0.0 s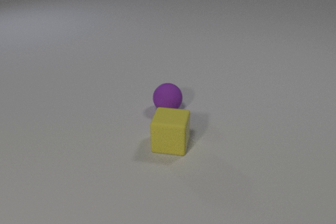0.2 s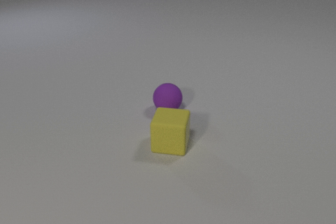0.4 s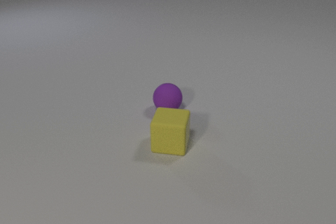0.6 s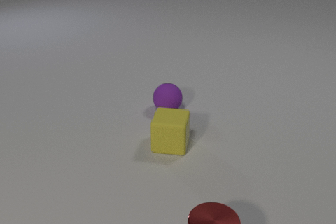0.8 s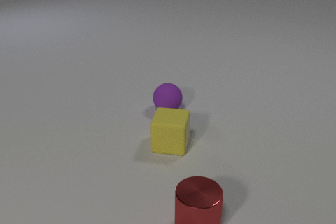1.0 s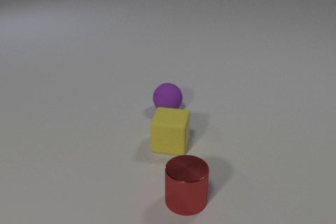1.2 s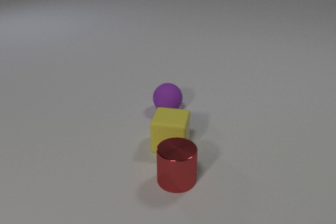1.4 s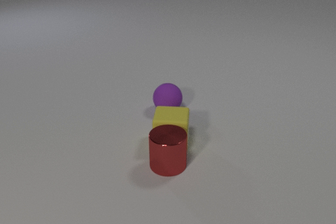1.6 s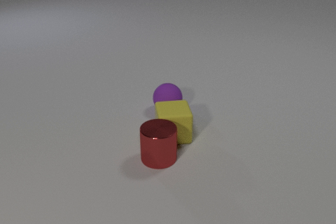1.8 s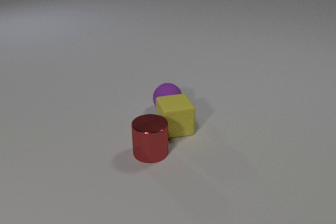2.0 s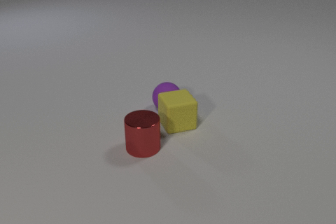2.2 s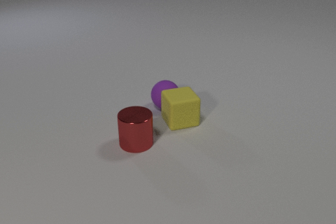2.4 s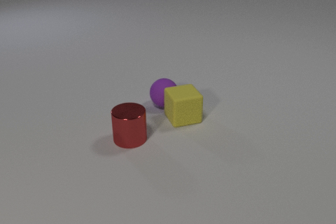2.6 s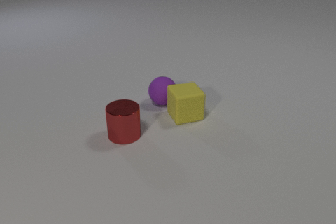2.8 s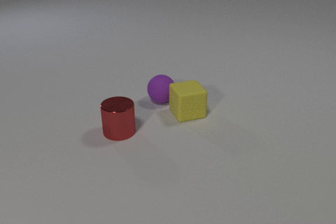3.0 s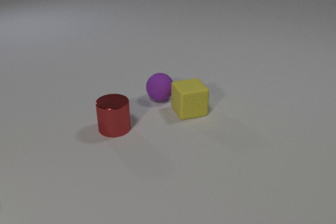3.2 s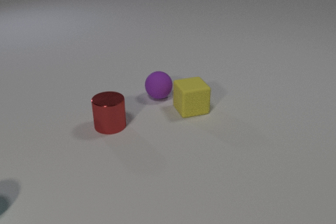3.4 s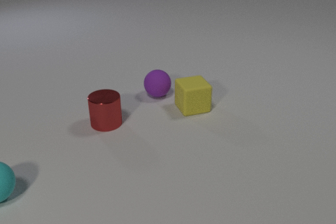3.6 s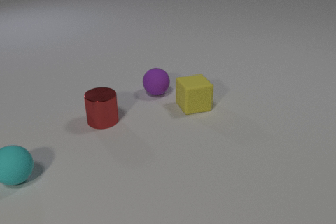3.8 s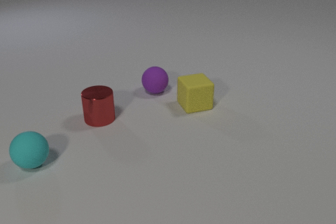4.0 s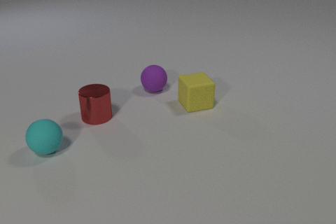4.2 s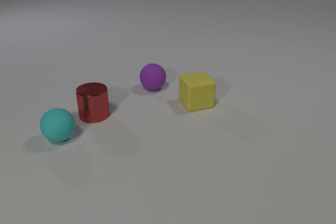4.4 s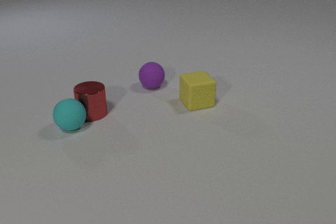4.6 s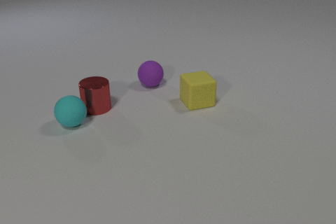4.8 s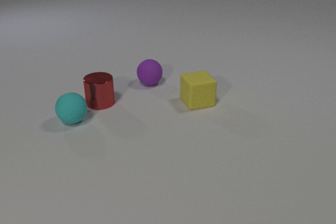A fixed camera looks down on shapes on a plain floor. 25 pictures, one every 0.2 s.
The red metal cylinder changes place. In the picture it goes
away from the camera.
The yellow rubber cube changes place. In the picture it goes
away from the camera.
0.0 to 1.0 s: The red metal cylinder comes in at the bottom edge, slides away from the camera and to the left.
1.0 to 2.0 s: The red metal cylinder slides away from the camera and to the left. The yellow rubber cube slides away from the camera, spins so that its near face slides to the right, counterclockwise seen from above. The red metal cylinder and the yellow rubber cube collide. The yellow rubber cube and the purple rubber sphere collide.
2.0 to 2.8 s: The red metal cylinder slides away from the camera and to the left. The yellow rubber cube slides away from the camera and to the right. The purple rubber sphere rolls away from the camera.
2.8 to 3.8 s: The red metal cylinder slides away from the camera and to the left. The yellow rubber cube slides away from the camera and to the right. The cyan rubber sphere comes in at the left edge, rolls away from the camera and to the right. The purple rubber sphere rolls away from the camera.
3.8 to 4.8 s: The red metal cylinder slides away from the camera. The yellow rubber cube slides away from the camera. The cyan rubber sphere rolls away from the camera and to the right. The purple rubber sphere rolls away from the camera. The red metal cylinder and the cyan rubber sphere collide.
Are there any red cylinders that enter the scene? yes.
What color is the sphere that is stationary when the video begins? purple.
How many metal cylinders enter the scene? 1.
